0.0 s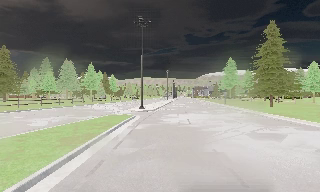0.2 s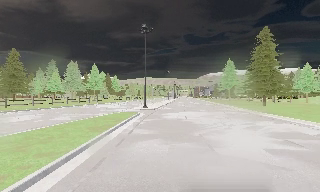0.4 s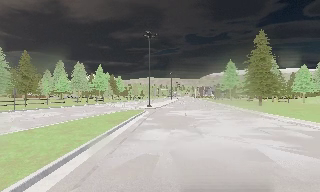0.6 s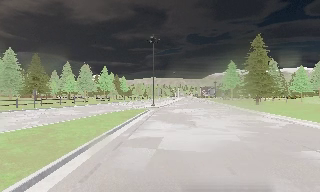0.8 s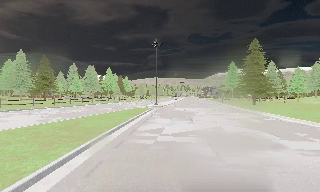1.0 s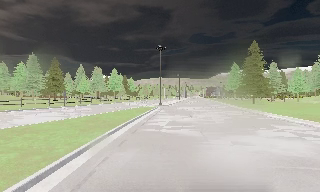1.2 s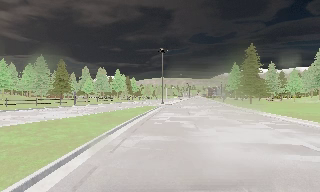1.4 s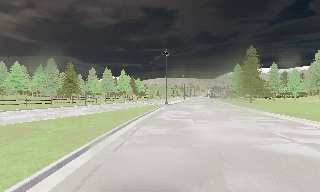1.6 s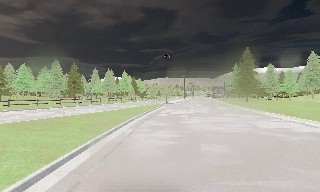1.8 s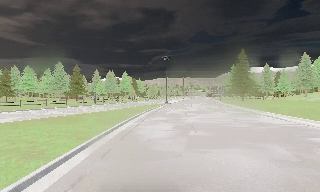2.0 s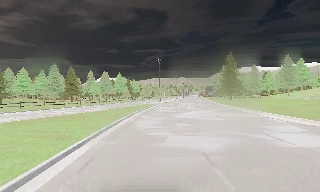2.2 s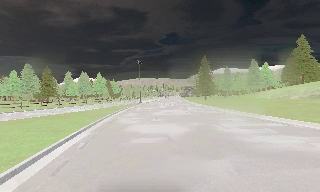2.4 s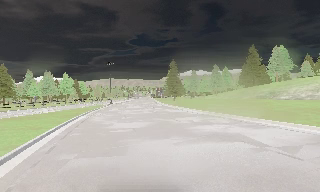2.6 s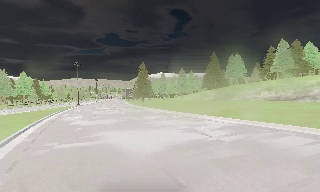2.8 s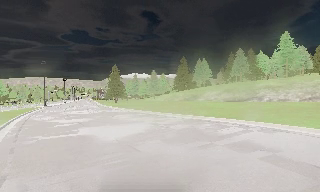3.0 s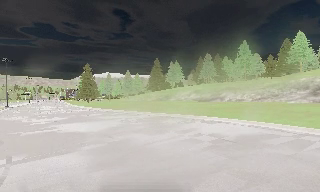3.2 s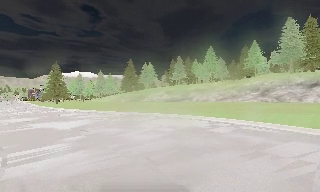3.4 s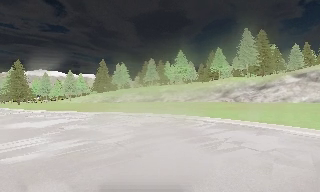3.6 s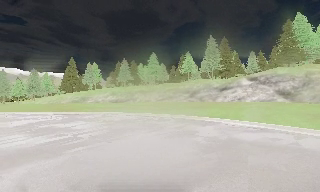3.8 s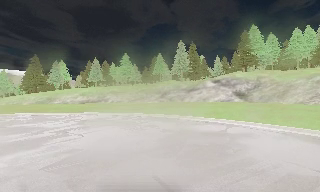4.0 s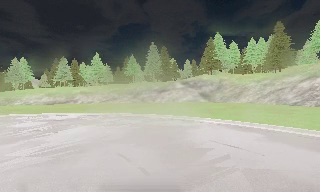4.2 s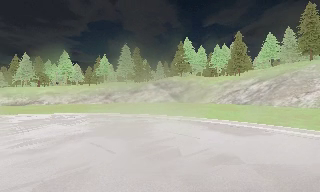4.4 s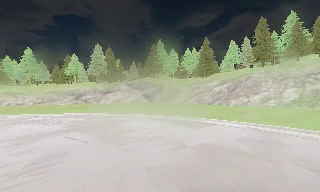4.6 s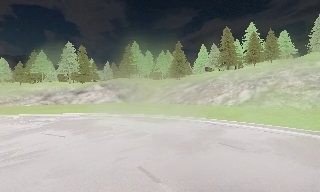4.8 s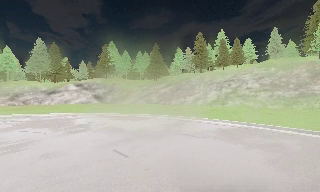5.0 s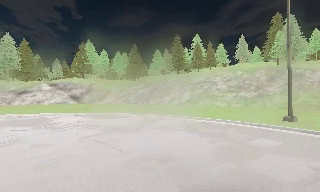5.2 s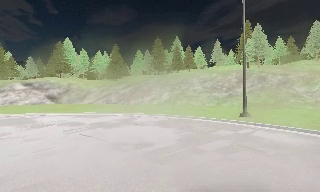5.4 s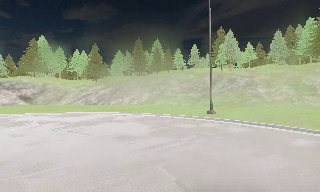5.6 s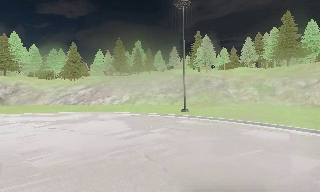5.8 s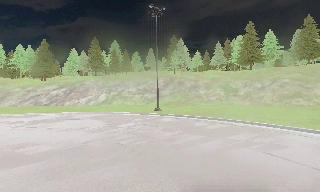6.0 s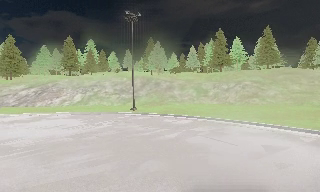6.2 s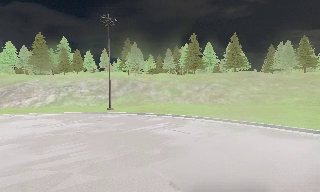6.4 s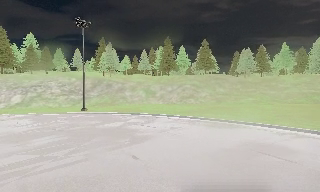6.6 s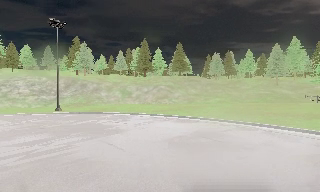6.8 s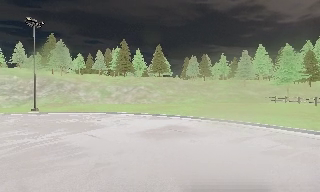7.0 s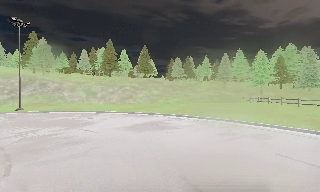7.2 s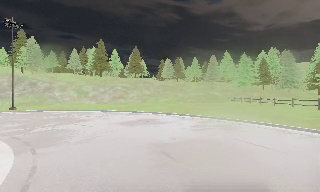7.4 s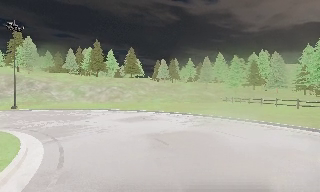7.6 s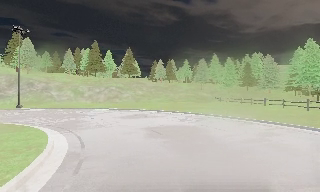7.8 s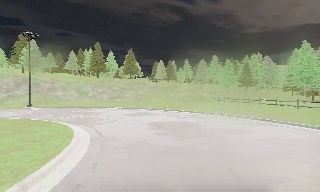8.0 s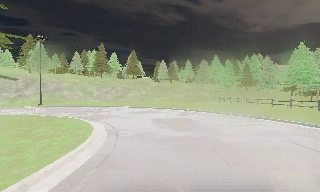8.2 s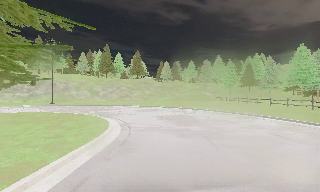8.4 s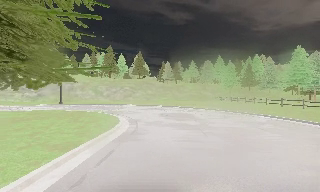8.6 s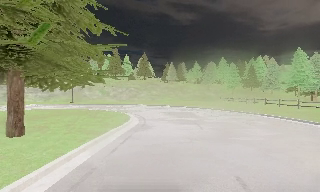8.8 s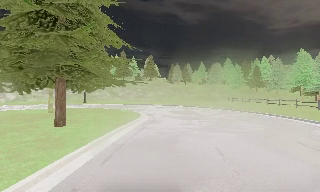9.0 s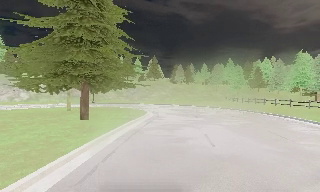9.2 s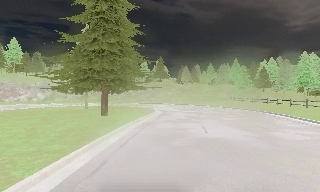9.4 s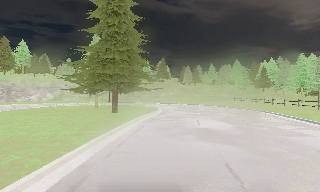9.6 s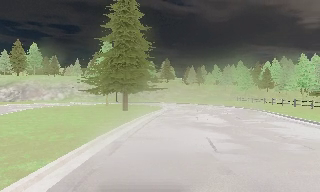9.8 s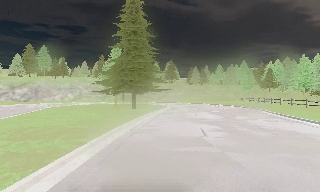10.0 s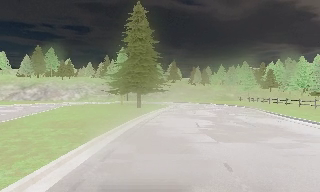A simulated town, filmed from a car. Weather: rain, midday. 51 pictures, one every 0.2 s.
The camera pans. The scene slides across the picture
to the left.
The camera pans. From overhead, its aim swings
clockwise.
0.0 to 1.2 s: The camera travels backward, about 13 m, so what stands in front gets smaller.
1.2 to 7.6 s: The camera pans to its right, which is clockwise from overhead, by about 215 degrees. It travels backward, about 60 m.
7.6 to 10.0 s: The camera pans to its left, which is counterclockwise from overhead, by about 15 degrees. It travels backward, about 25 m, so what stands in front gets smaller.
The film runs backward here.
